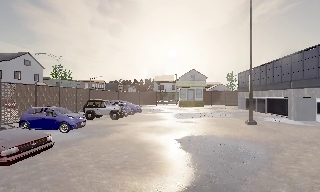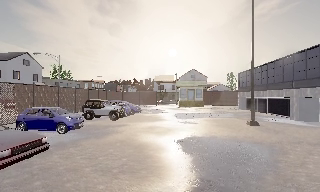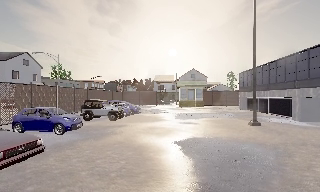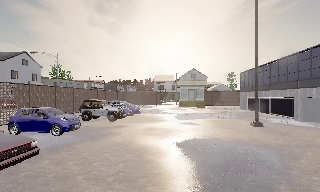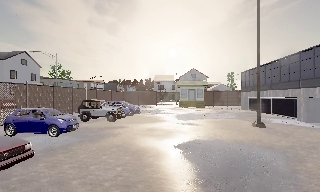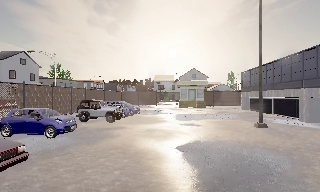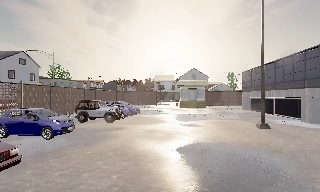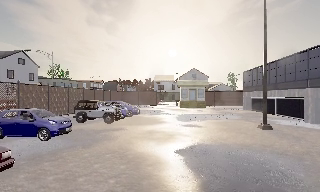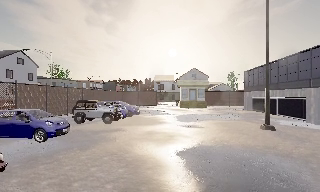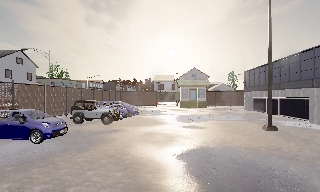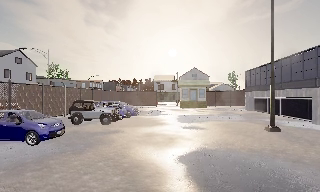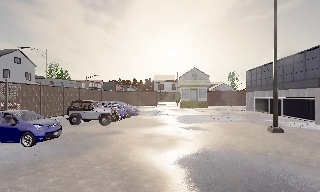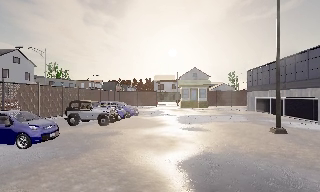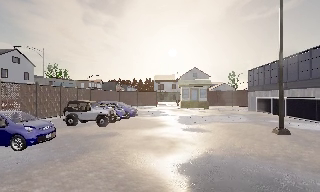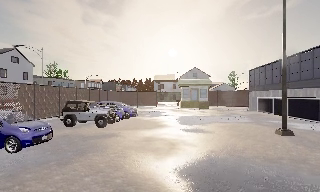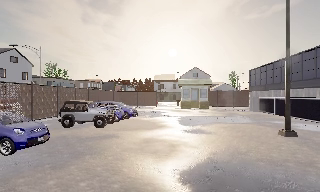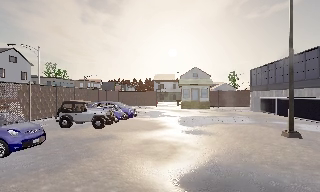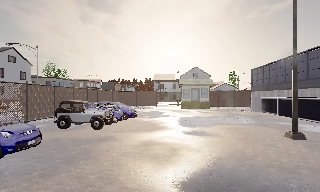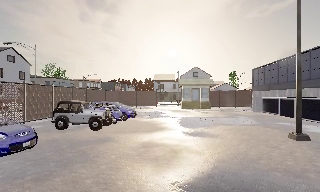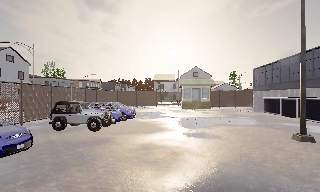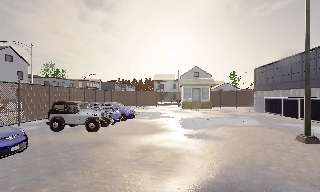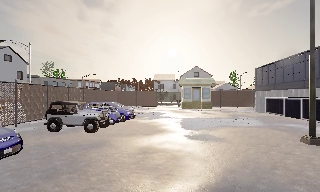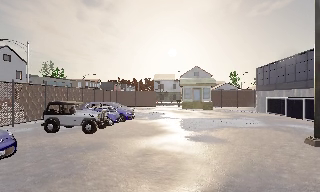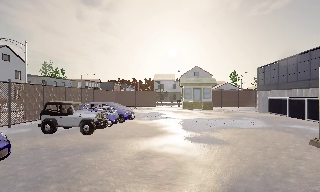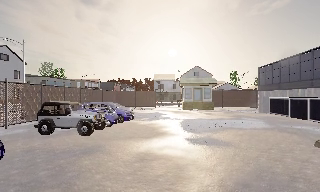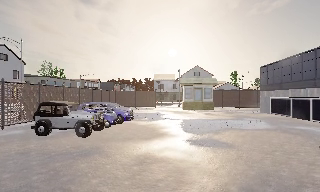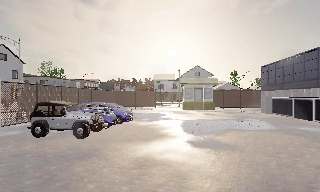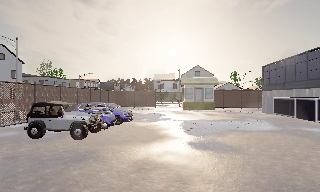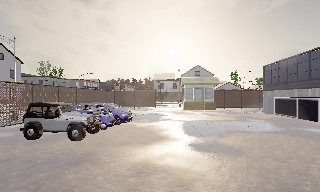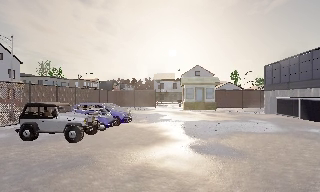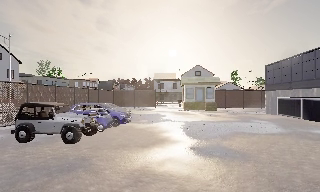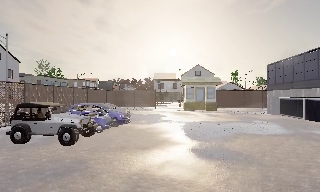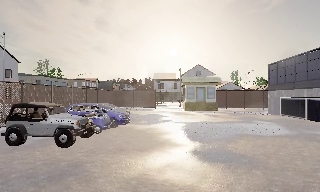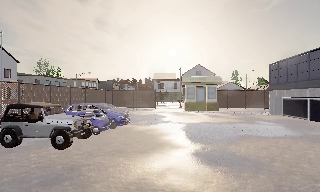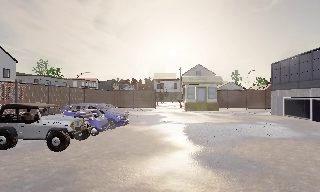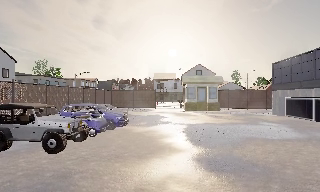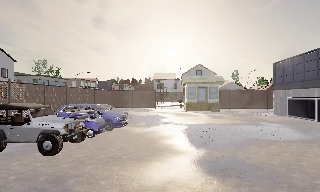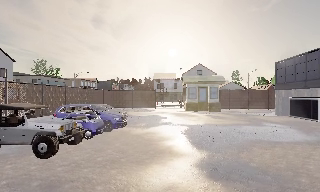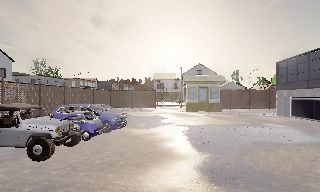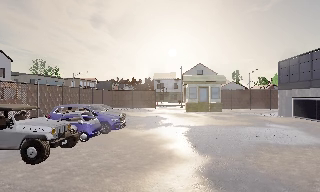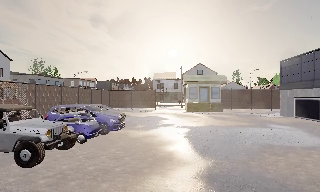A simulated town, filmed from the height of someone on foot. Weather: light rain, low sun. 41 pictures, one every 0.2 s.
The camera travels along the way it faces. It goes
forward.
0.0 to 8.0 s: The camera travels forward, about 9 m, so what stands in front looms larger.
The film runs forward here.
